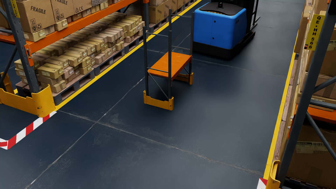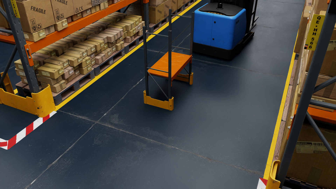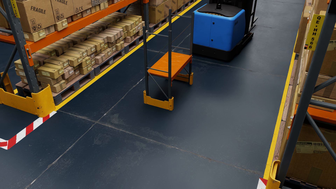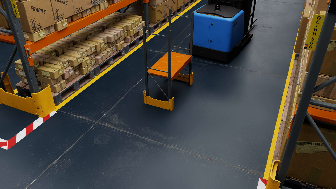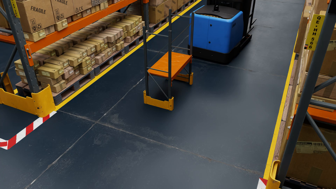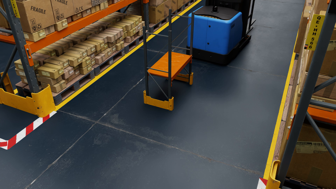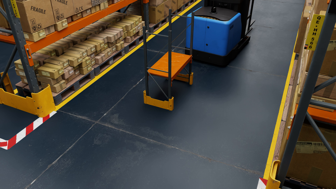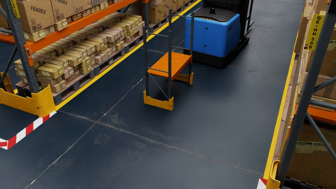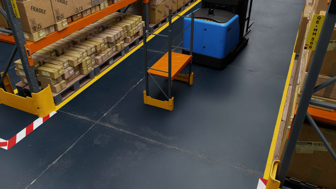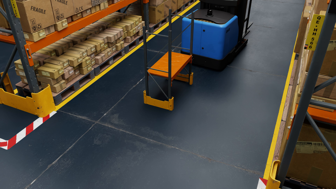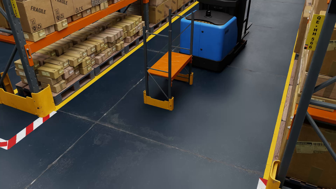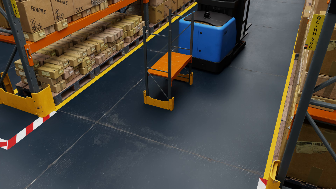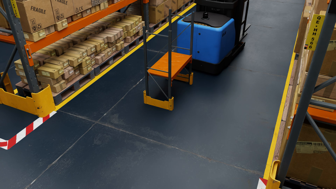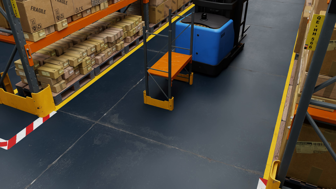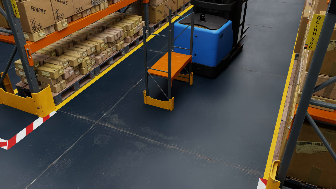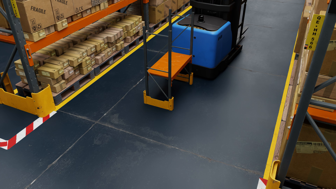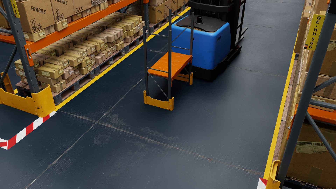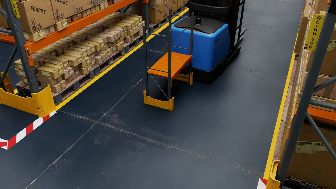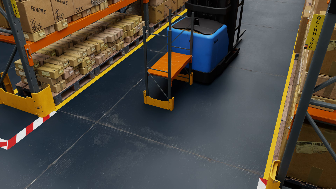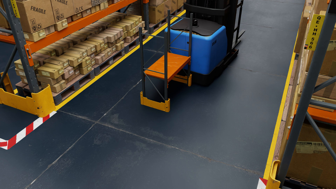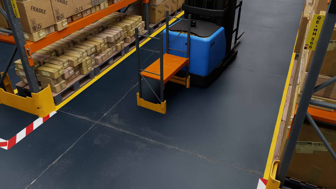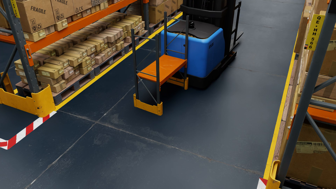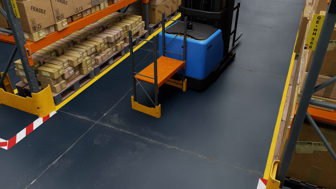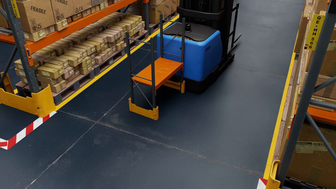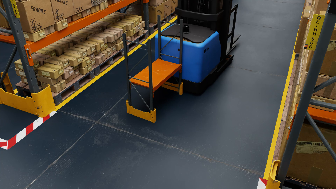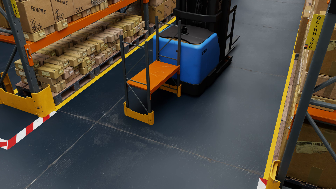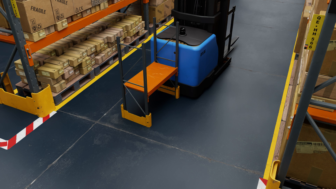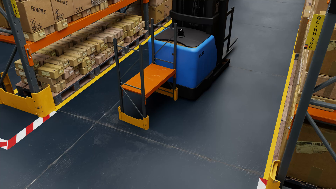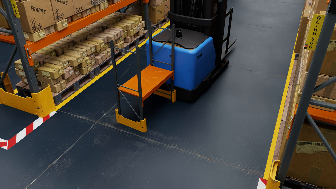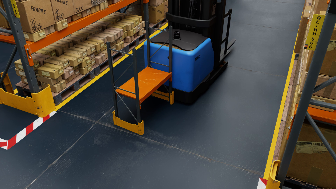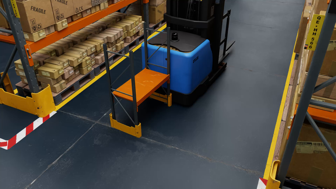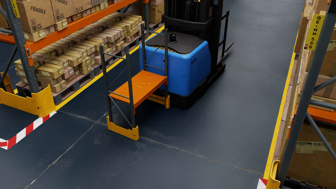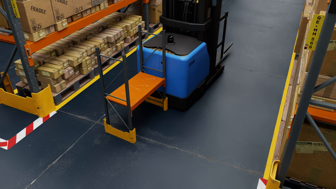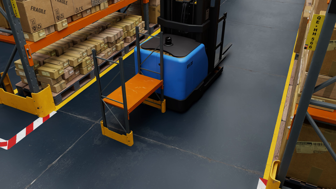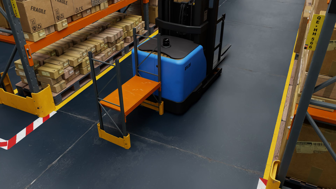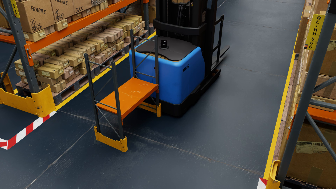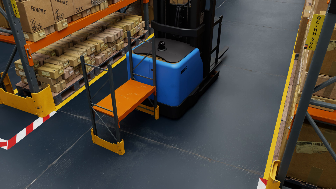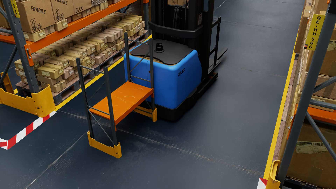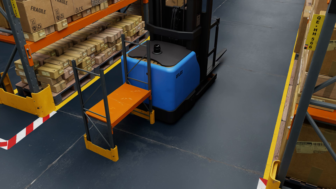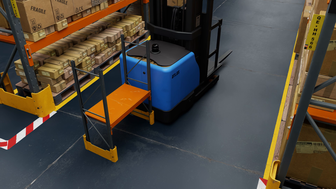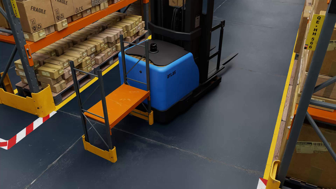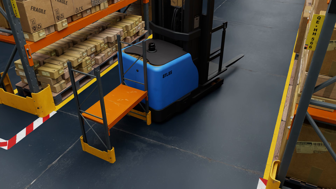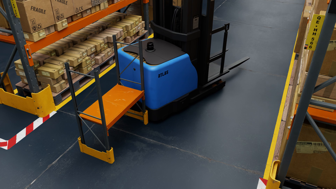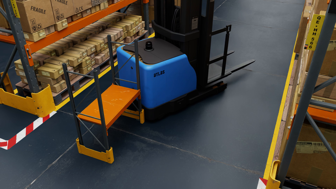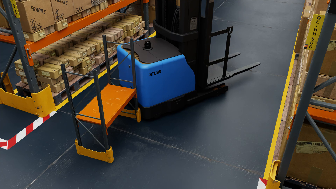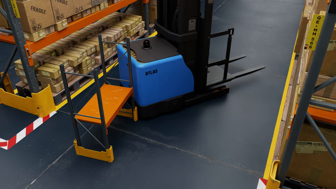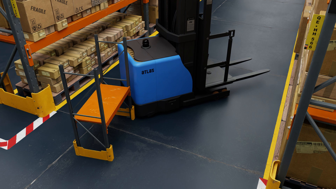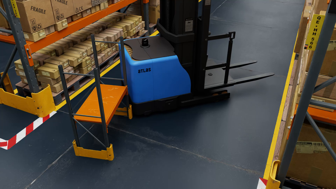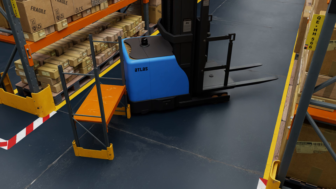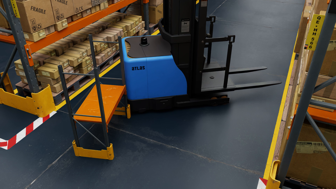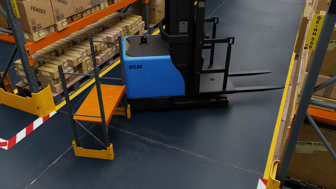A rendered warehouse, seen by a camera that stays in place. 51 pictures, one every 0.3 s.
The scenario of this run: A forklift runs into an object in its way.
